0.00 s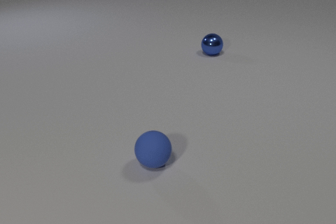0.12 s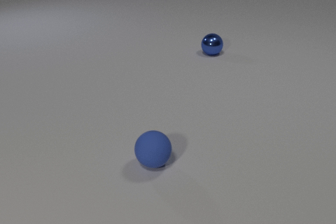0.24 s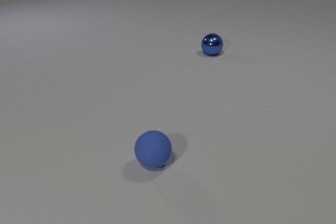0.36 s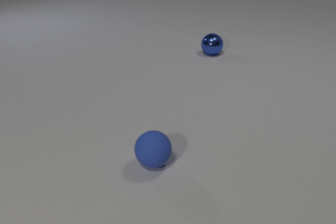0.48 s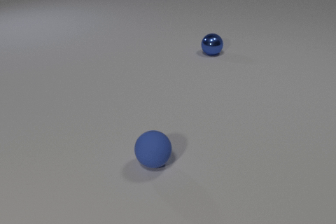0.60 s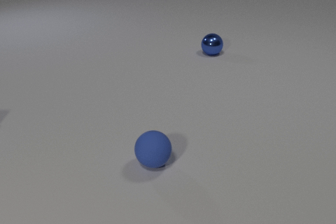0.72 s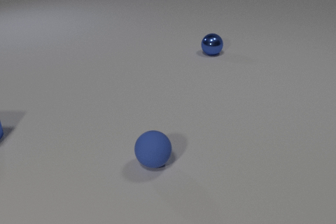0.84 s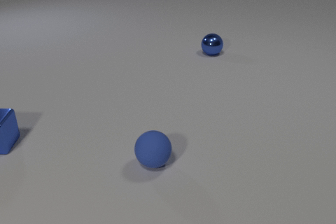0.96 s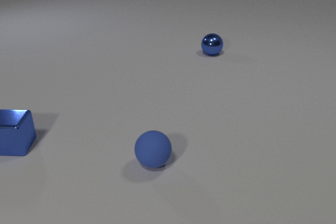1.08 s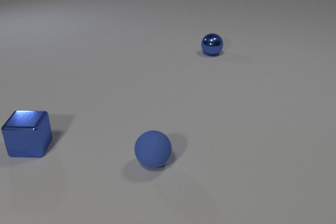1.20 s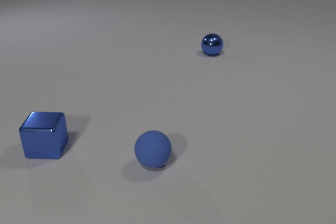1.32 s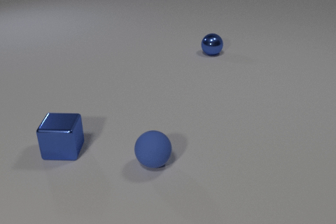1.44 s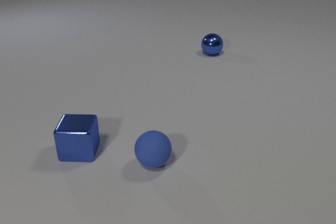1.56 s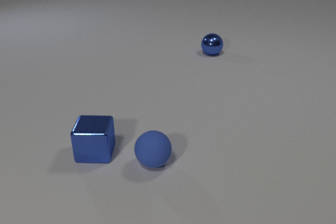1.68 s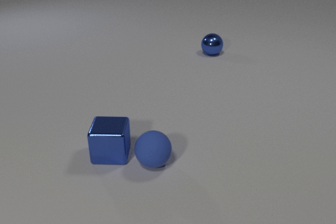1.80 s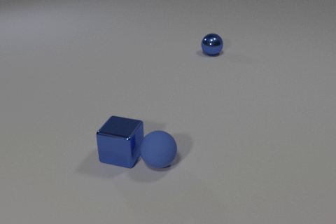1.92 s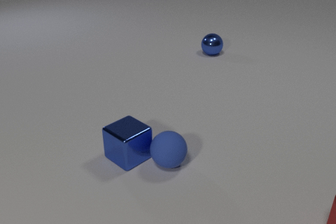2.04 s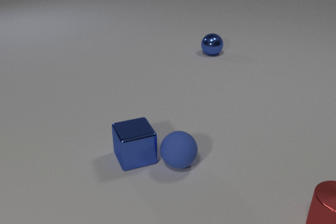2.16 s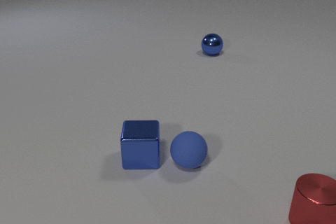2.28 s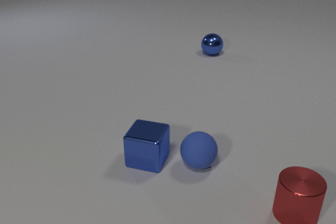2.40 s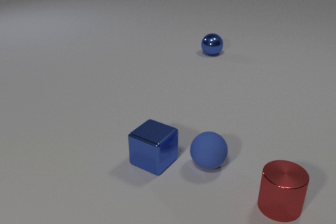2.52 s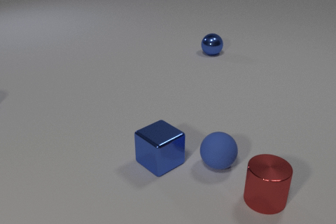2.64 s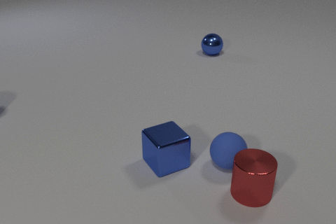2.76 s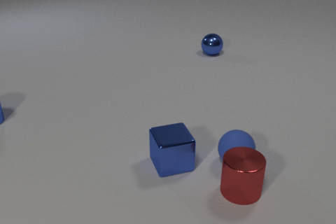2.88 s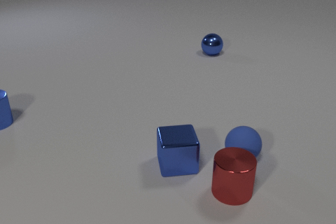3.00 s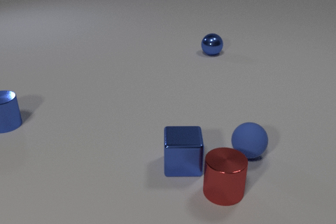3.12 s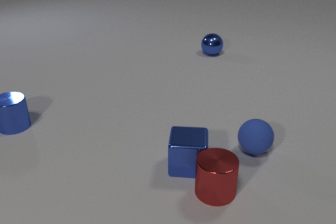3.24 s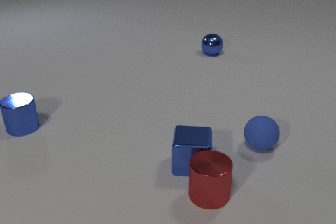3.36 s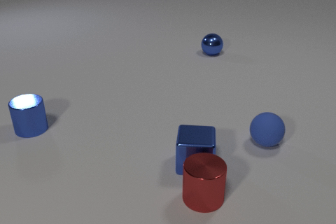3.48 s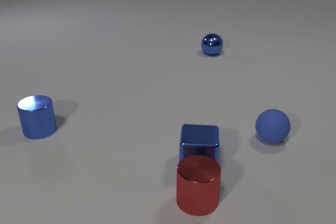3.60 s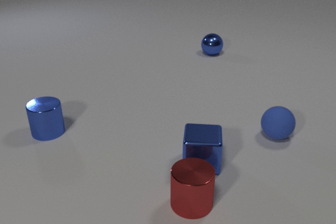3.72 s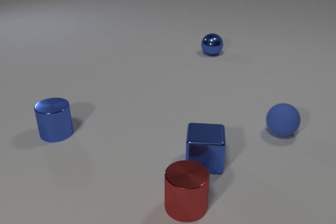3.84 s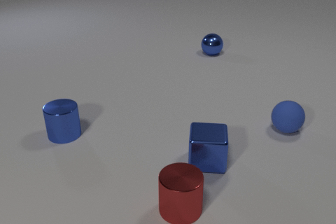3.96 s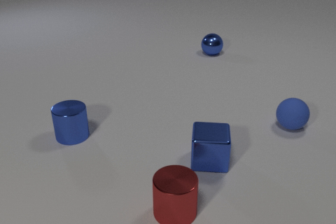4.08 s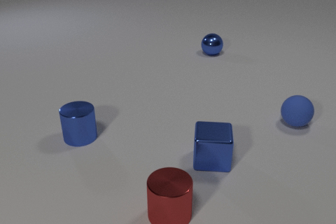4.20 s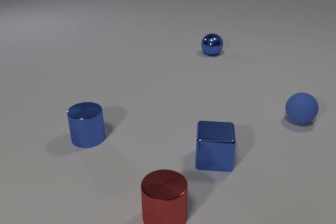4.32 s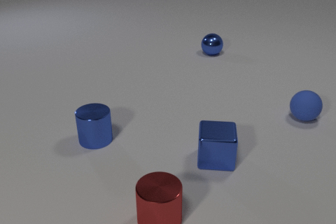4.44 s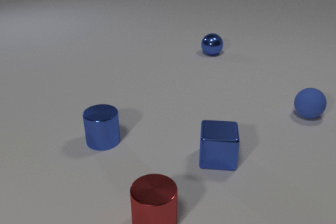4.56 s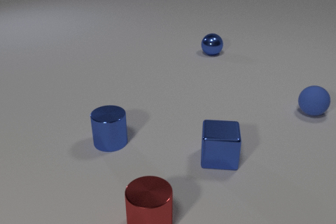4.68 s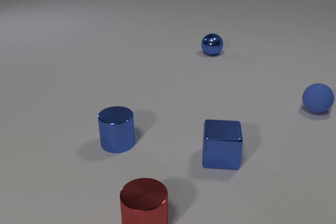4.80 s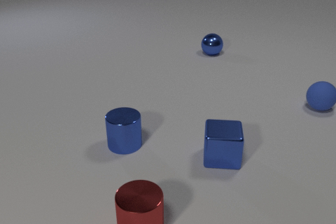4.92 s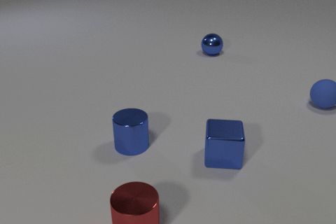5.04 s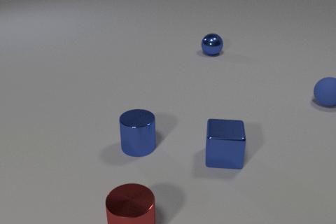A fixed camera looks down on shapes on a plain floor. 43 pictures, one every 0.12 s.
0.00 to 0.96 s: The blue metal cube comes in at the left edge, slides to the right and toward the camera.
0.96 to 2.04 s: The blue metal cube slides to the right and toward the camera, spins clockwise seen from above by about 60 degrees, its near face sliding to the left. The blue rubber sphere rolls to the right. The red metal cylinder comes in at the right edge, slides to the left. The blue metal cube and the blue rubber sphere collide.
2.04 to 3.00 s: The blue metal cube slides to the right, spins clockwise seen from above by about 105 degrees, its near face sliding to the left. The blue rubber sphere rolls to the right. The red metal cylinder slides to the left. The blue metal cylinder comes in at the left edge, slides to the right and toward the camera. The blue rubber sphere and the red metal cylinder collide.
3.00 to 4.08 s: The blue metal cube slides to the right. The blue rubber sphere rolls away from the camera and to the right. The red metal cylinder slides to the left and toward the camera. The blue metal cylinder slides to the right and toward the camera. The blue metal cube and the red metal cylinder collide.
4.08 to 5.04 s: The blue metal cube slides to the right. The blue rubber sphere rolls away from the camera and to the right. The red metal cylinder slides to the left and toward the camera. The blue metal cylinder slides to the right and toward the camera.
What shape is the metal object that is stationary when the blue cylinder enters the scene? sphere.
Are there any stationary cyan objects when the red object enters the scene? no.
Are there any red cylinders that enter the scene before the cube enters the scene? no.
